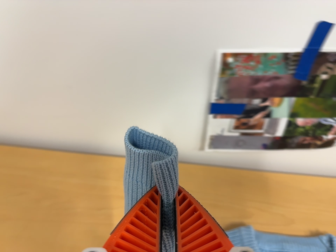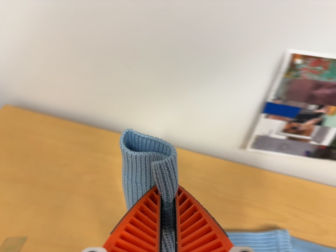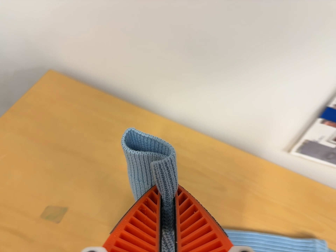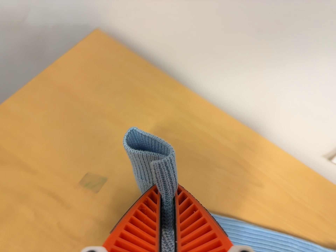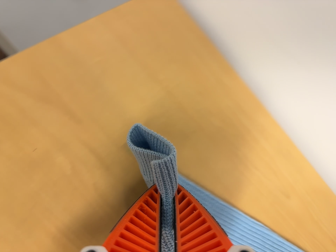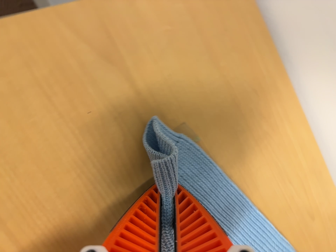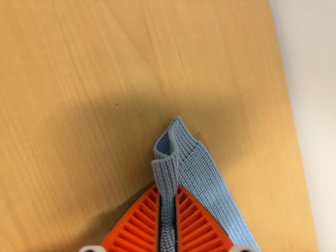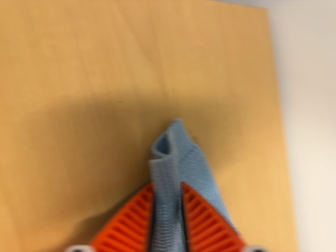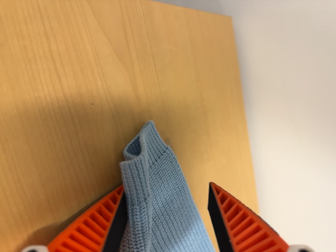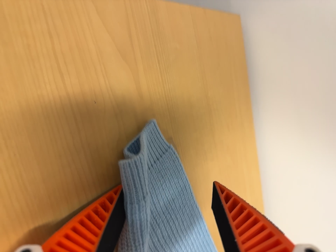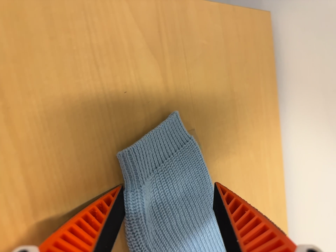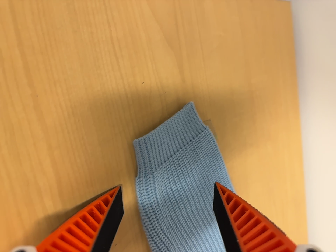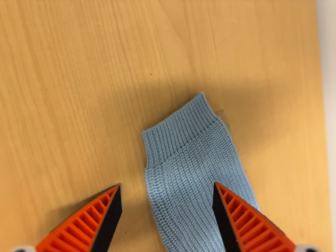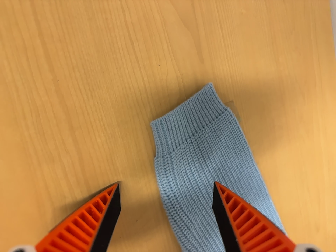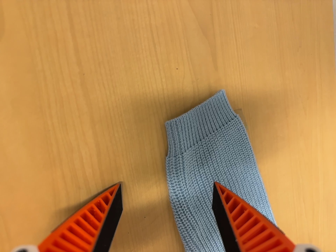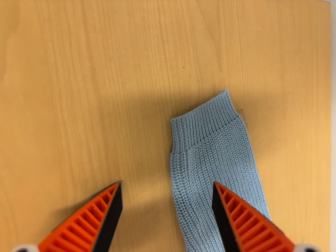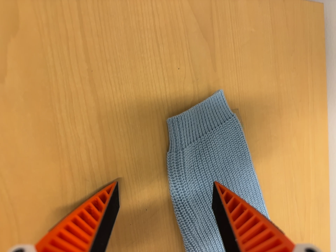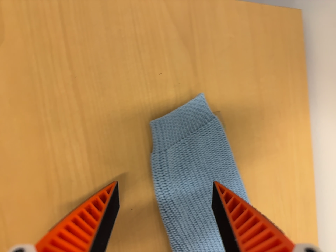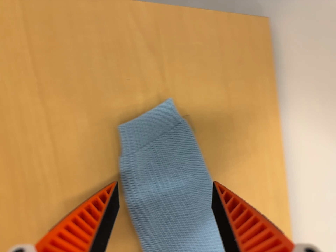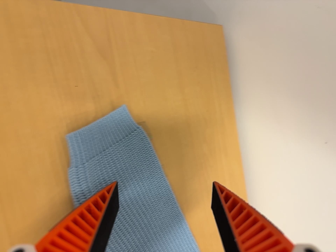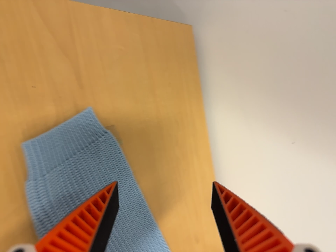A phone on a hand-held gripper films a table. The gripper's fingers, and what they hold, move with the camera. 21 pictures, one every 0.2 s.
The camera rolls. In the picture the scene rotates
clockwise.
0.0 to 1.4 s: The camera travels to its left, about 40 cm, so close, fixed things drift to the right. Its aim tips toward the bottom of its view by about 10 degrees, and the scene shifts upward. It rolls about its line of sight by about 70 degrees, and the scene rotates clockwise.
1.4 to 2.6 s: The camera swings to its left by about 15 degrees, and the scene slides to the right.
2.6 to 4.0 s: The camera pans to its right by about 20 degrees.
The film runs backward here.
